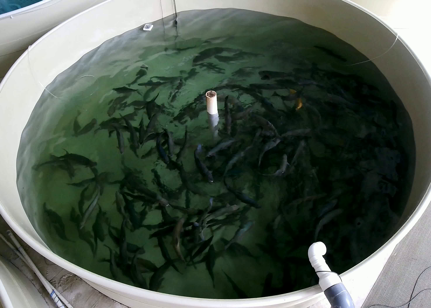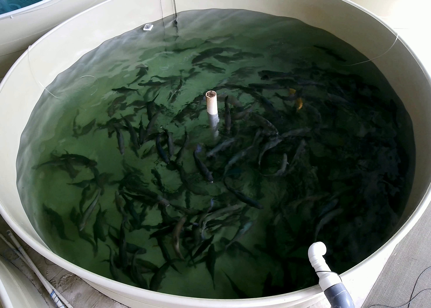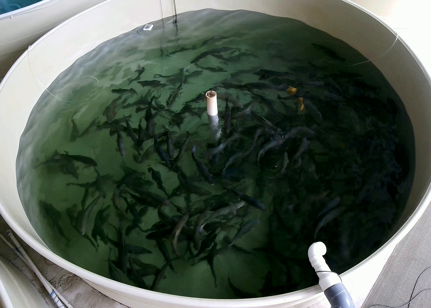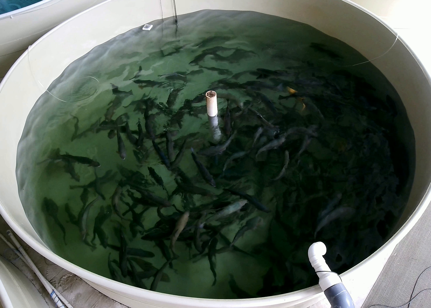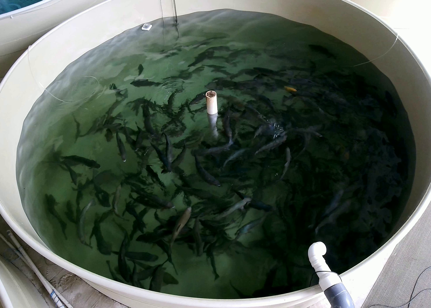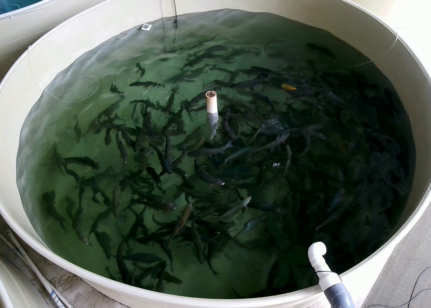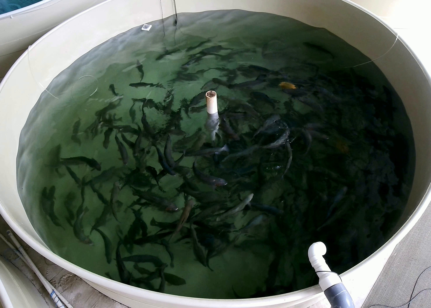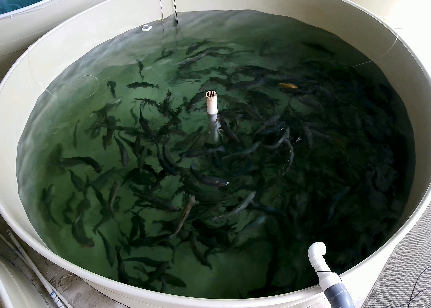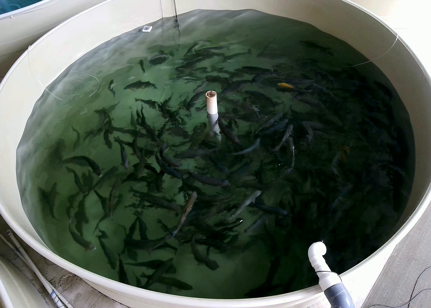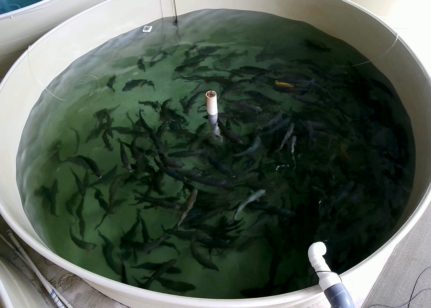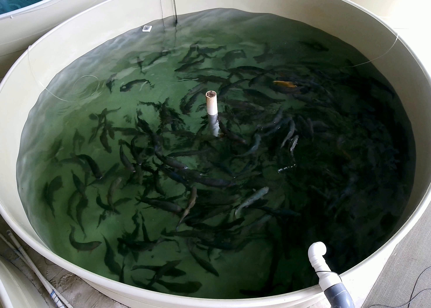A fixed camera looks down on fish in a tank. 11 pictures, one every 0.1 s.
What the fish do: Foraging.
